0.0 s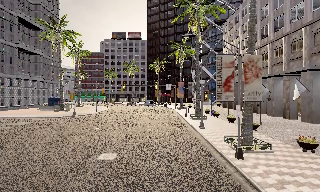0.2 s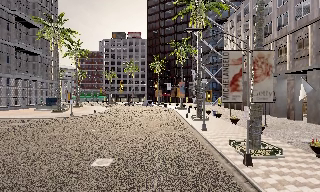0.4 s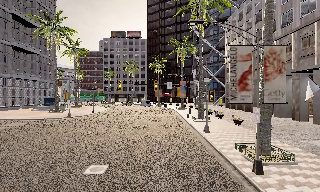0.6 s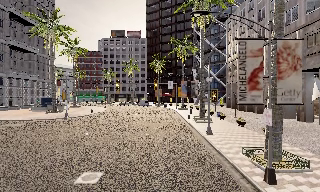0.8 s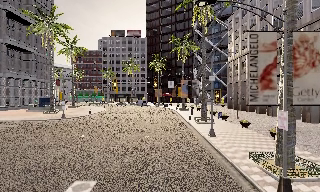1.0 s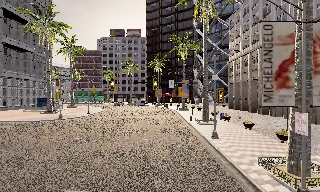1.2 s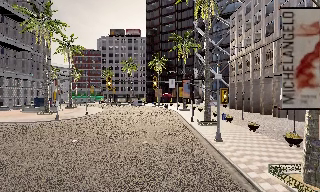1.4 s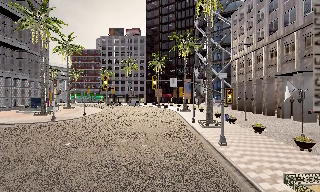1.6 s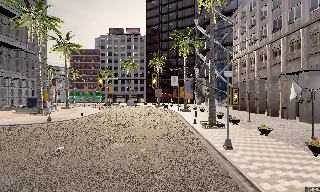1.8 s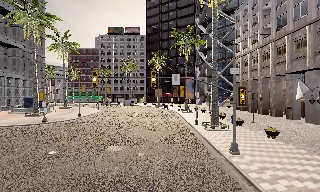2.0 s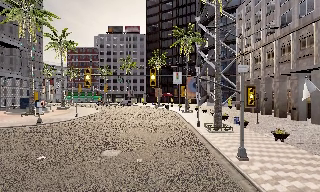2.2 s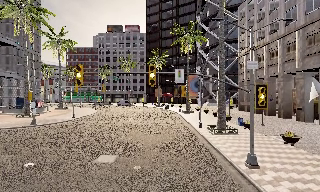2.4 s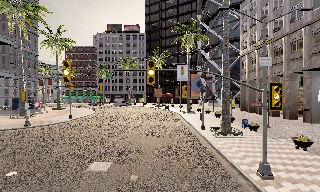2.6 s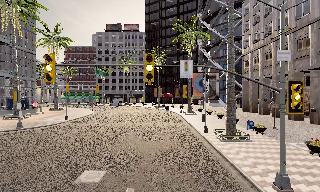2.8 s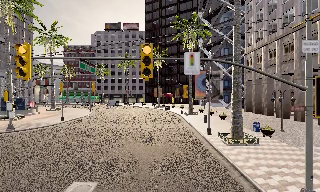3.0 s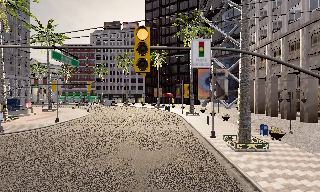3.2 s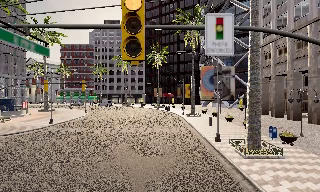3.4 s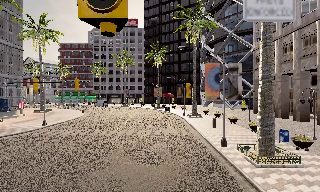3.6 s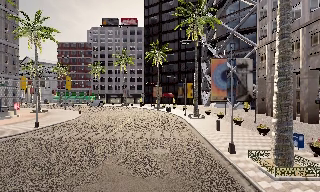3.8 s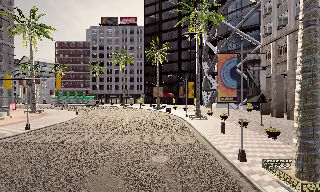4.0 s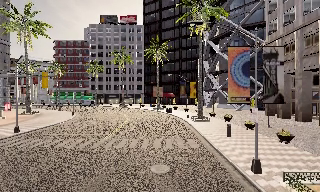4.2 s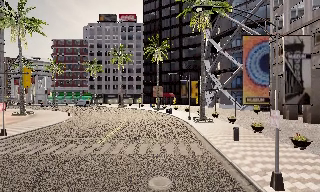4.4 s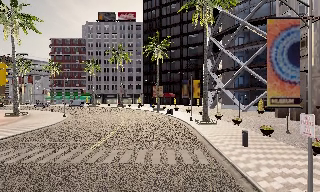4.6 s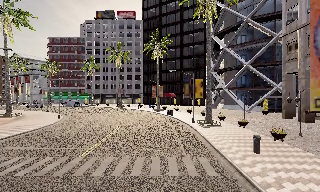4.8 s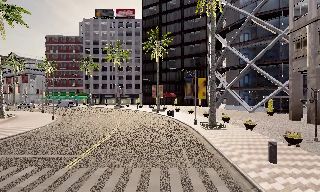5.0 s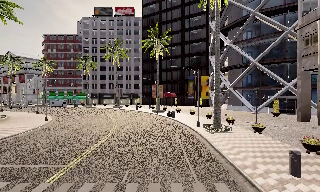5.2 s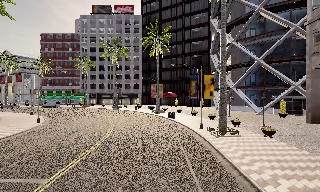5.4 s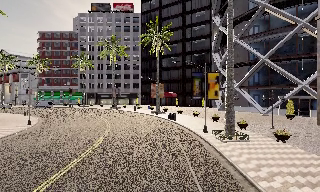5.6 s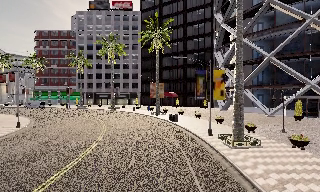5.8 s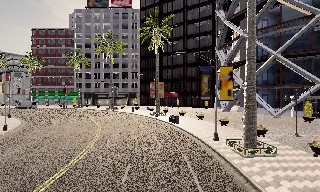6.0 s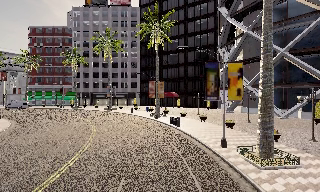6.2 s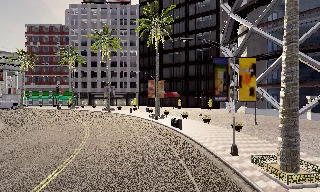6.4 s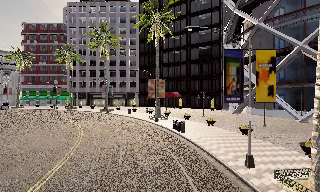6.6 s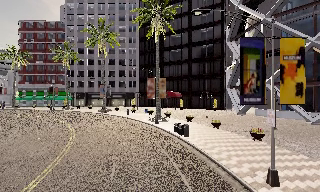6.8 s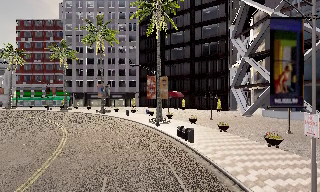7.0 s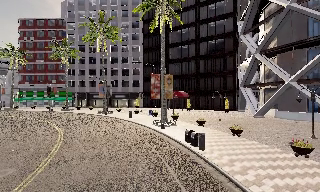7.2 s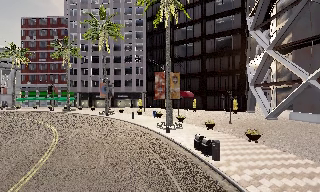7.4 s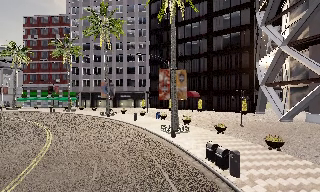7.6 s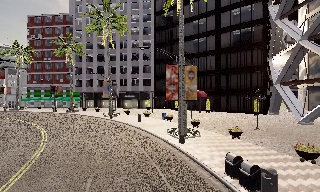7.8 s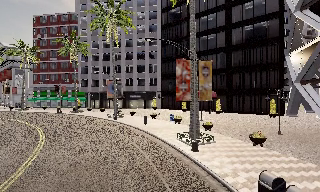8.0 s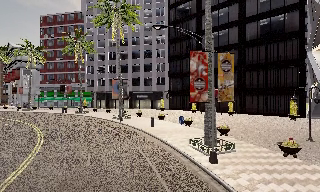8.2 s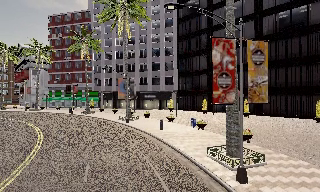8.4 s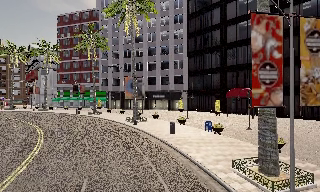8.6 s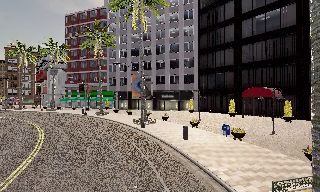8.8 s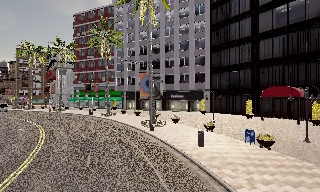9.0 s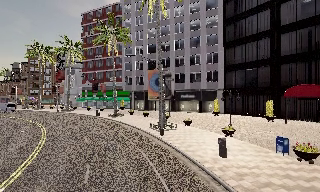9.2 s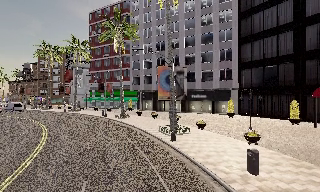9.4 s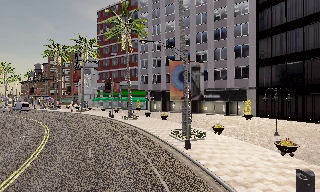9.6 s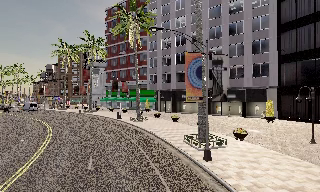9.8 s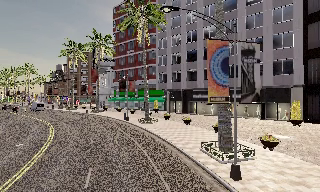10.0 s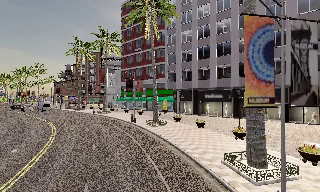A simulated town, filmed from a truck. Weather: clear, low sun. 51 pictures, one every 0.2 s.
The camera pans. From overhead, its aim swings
counterclockwise.
The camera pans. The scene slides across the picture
to the right.
0.0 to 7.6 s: The camera travels forward, about 50 m, so what stands in front looms larger. It gains speed.
7.6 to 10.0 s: The scene slides to the right, as the camera pans about 35 degrees to its left. It travels forward, about 25 m.
The film runs forward here.
